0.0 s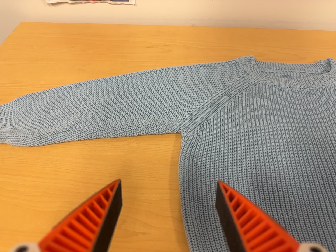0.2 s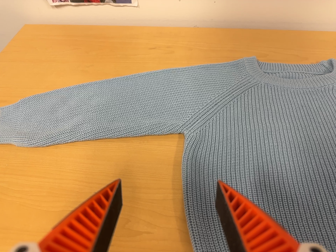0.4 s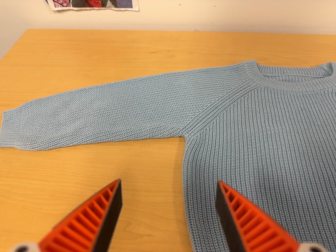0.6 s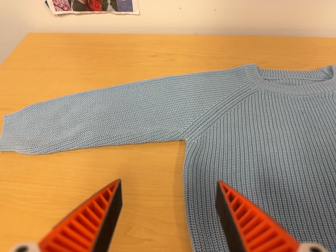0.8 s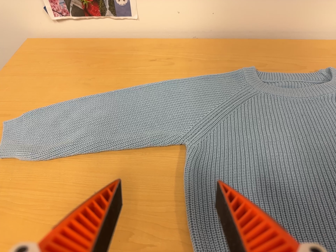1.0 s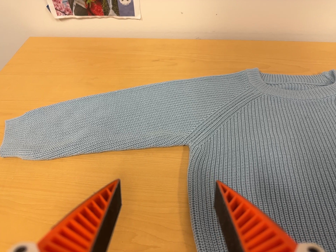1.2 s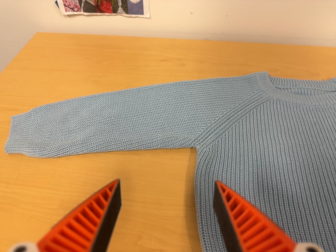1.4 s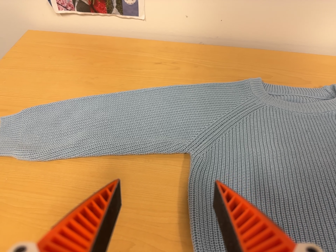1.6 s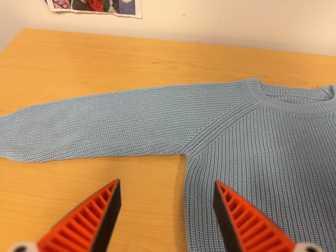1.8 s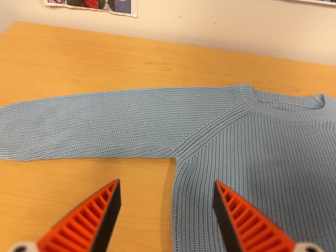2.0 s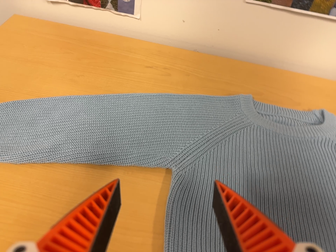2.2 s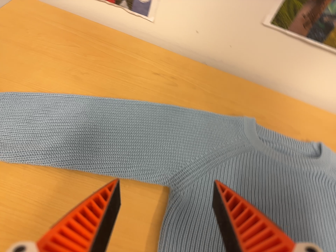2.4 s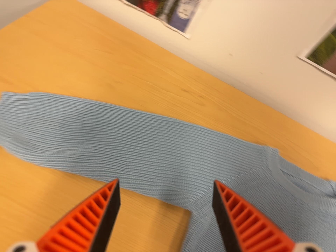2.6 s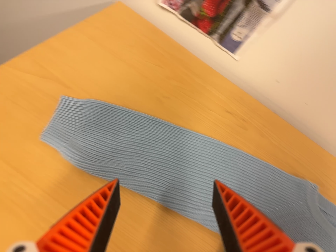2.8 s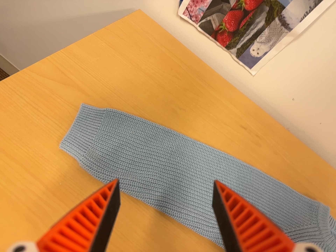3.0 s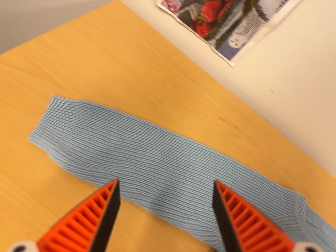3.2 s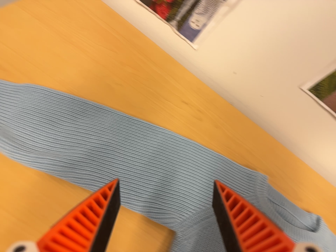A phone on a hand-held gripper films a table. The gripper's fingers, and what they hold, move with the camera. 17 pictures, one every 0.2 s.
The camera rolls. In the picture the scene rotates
clockwise.
0.0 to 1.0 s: The camera shifts only a little, or ends up much as it began.
1.0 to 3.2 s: The camera pans to its right by about 10 degrees. It travels toward the top of its view, to its left and forward, about 18 cm, so close, fixed things drift downward. It rolls about its line of sight by about 35 degrees, and the scene rotates clockwise.
The film runs backward here.
